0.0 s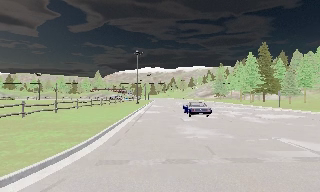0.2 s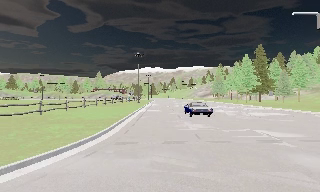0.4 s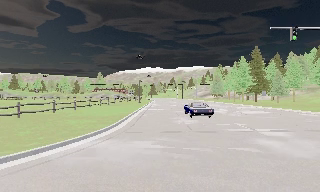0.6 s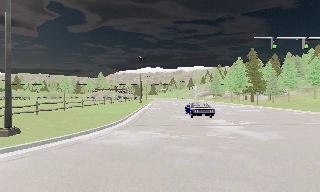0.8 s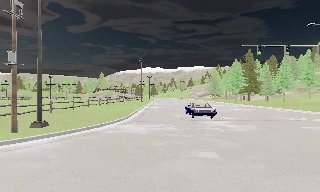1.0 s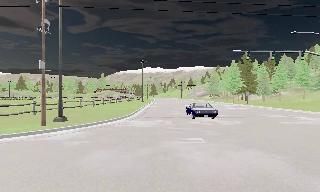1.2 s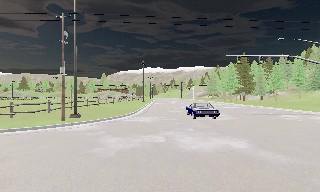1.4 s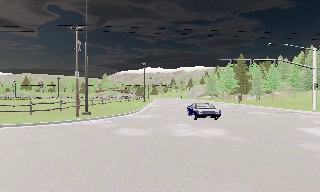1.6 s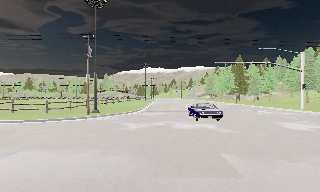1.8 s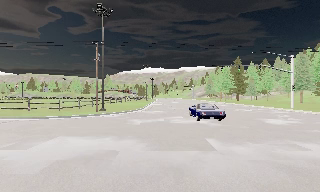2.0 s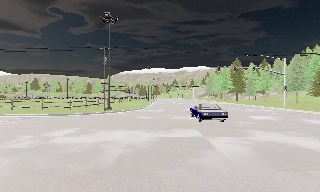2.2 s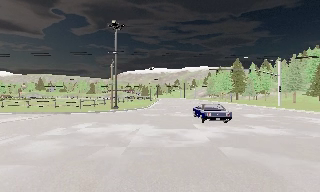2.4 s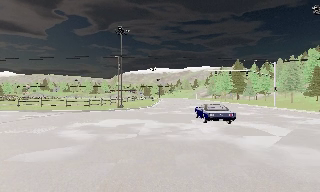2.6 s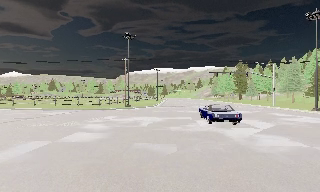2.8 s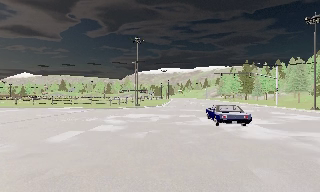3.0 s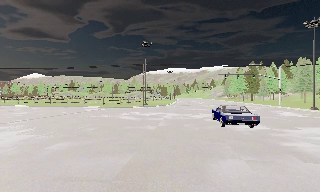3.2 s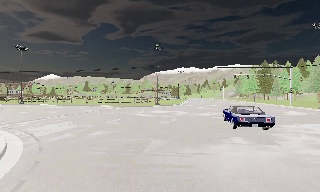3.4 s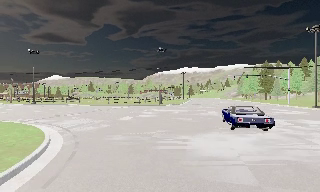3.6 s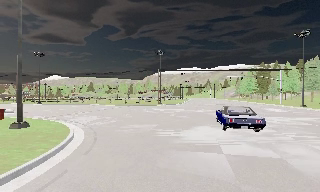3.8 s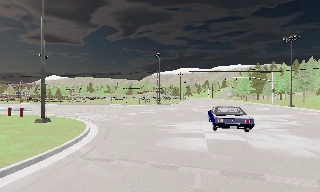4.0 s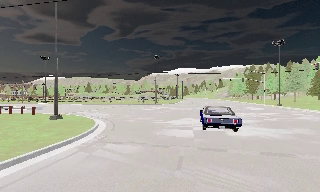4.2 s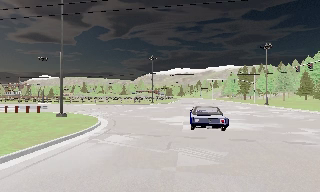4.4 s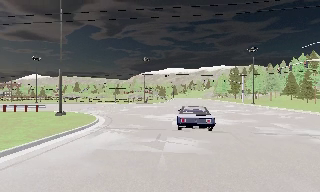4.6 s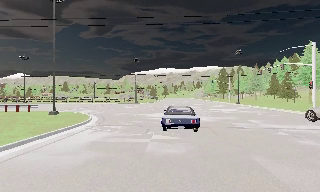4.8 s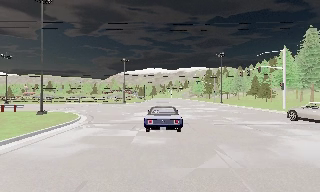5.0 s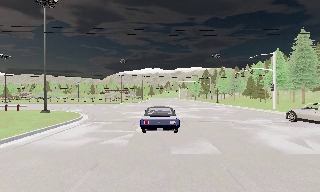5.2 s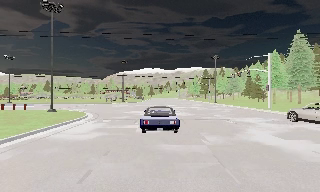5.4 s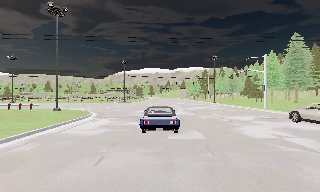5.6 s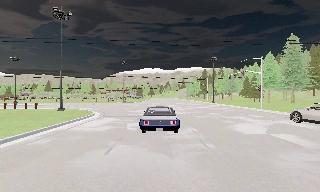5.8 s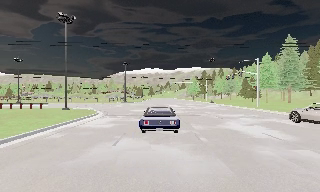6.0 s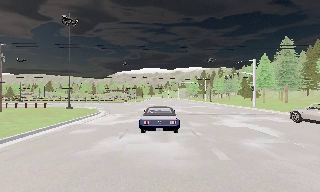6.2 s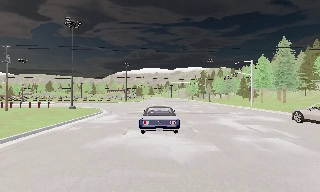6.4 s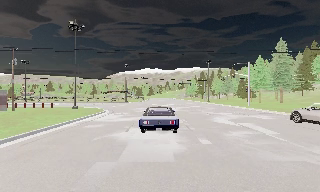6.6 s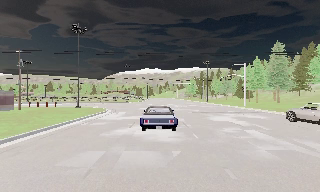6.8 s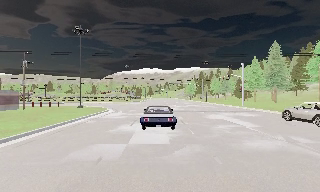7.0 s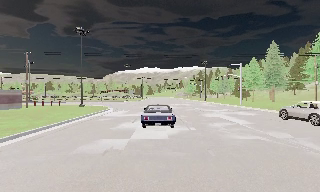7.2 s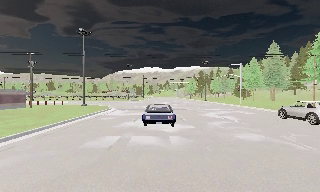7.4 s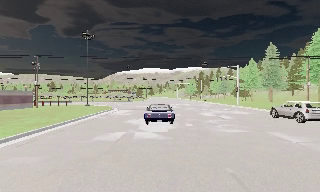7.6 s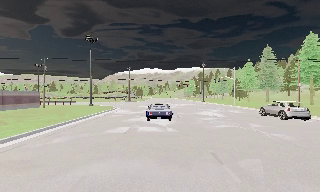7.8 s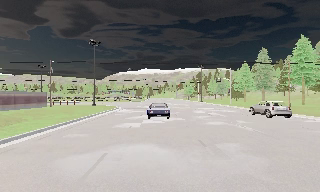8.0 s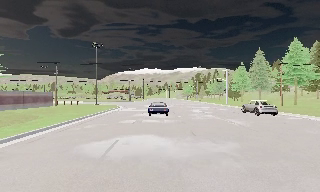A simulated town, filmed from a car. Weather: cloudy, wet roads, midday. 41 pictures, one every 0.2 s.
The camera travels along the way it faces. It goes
backward.
0.0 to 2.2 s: The camera travels backward, about 20 m, so what stands in front gets smaller.
2.2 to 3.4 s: The camera pans to its left, which is counterclockwise from overhead, by about 10 degrees. It travels backward, about 11 m, so what stands in front gets smaller.
3.4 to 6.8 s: The camera swings to its right by about 15 degrees, and the scene slides to the left. It travels backward, about 20 m, so what stands in front gets smaller. It loses speed.
6.8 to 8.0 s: The camera travels backward, about 7 m, so what stands in front gets smaller. It gains speed.
The film runs backward here.
